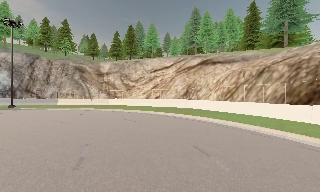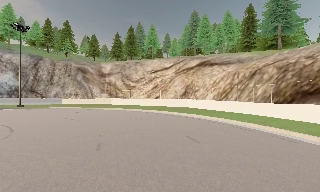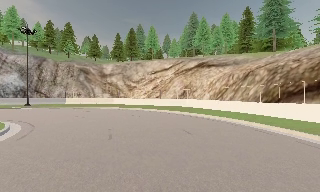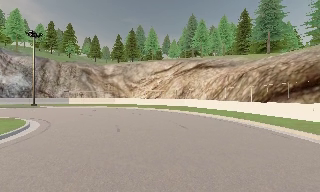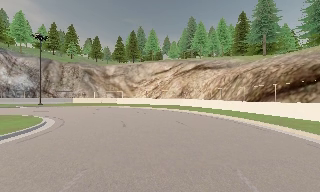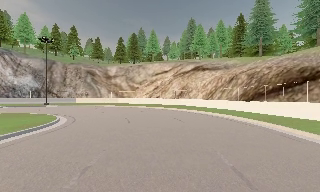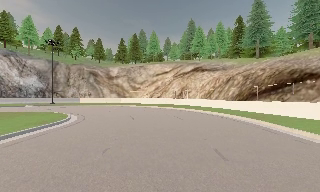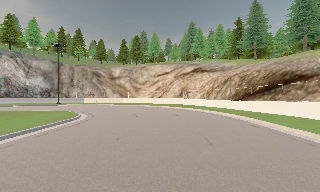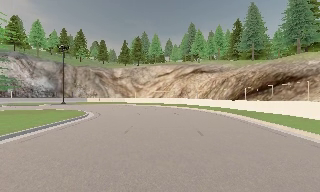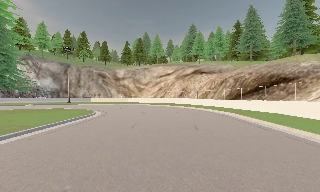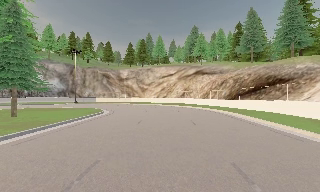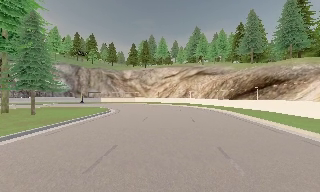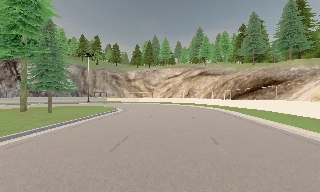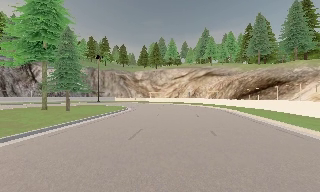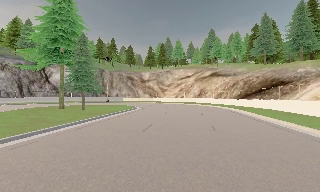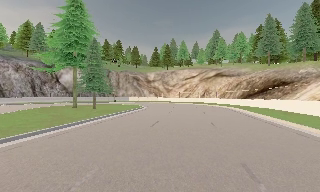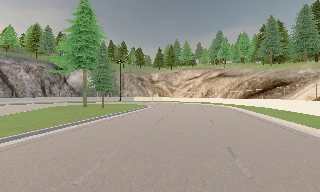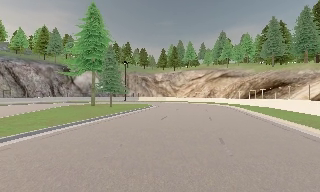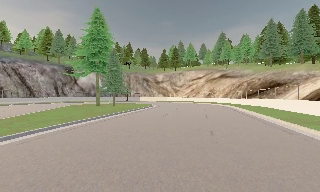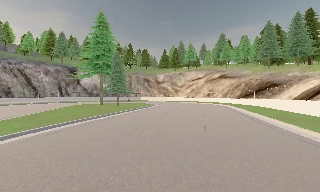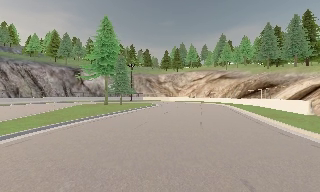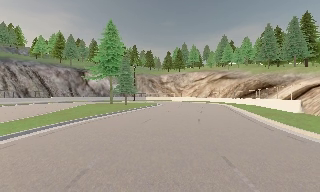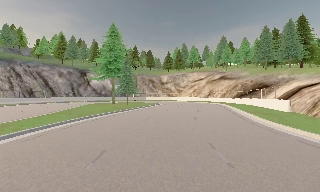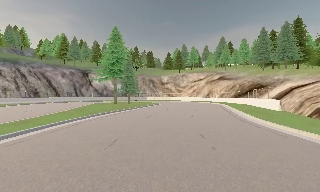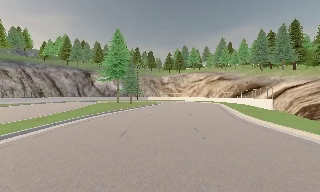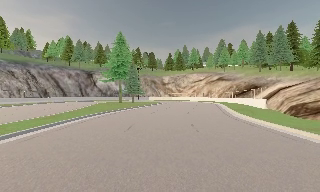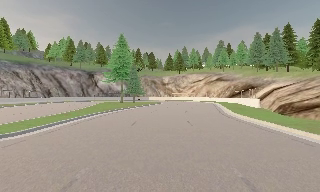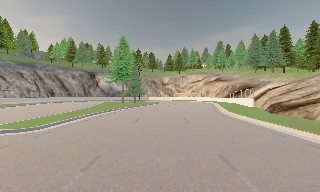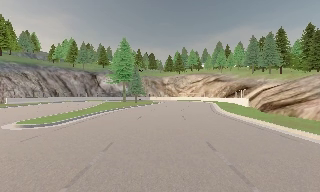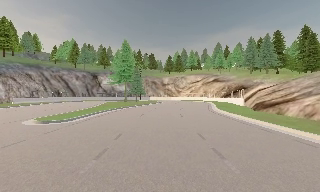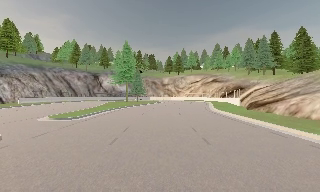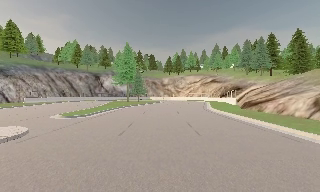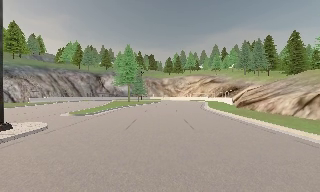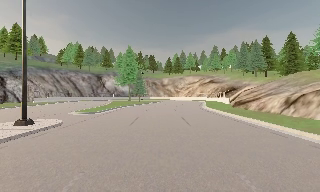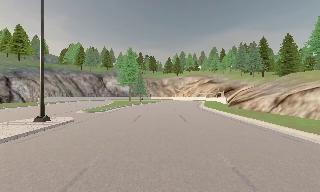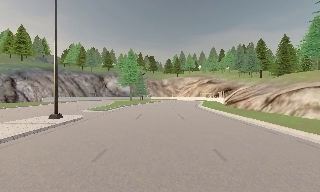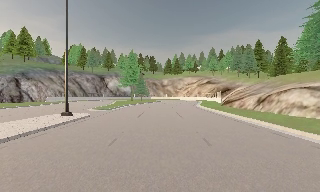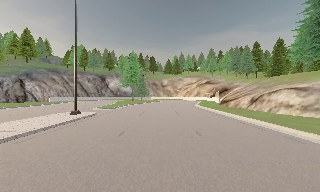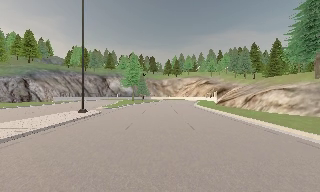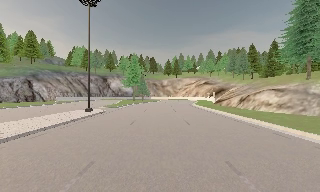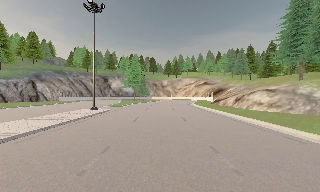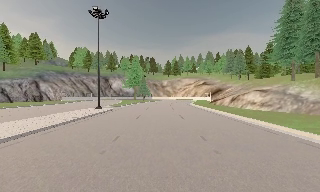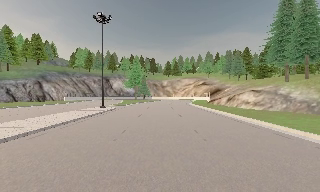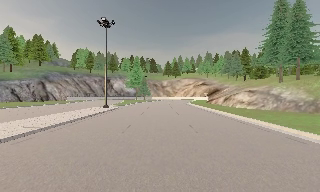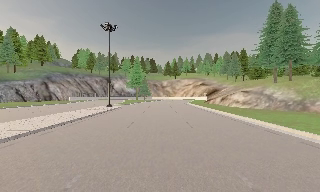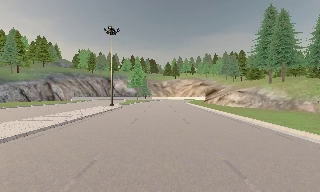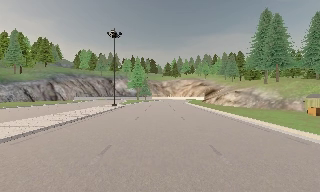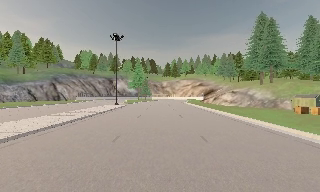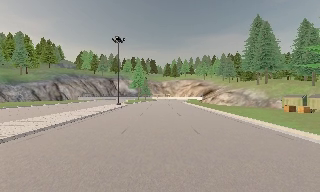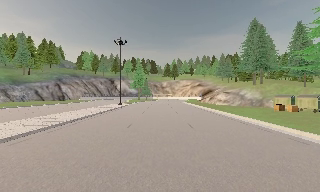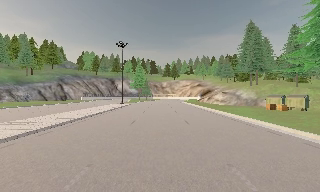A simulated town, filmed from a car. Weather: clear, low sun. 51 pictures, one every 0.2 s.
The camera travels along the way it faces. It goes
backward.
0.0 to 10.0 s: The camera swings to its left by about 15 degrees, and the scene slides to the right. It travels backward, about 65 m, so what stands in front gets smaller.
The film runs backward here.
